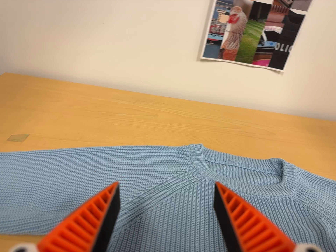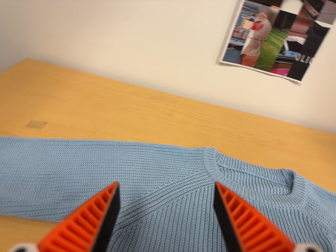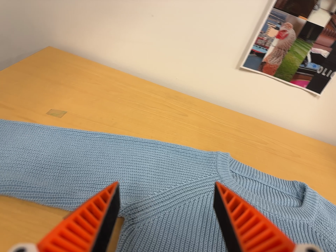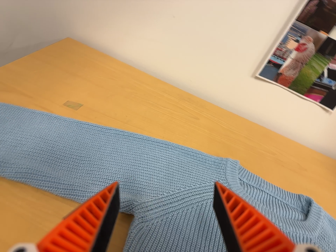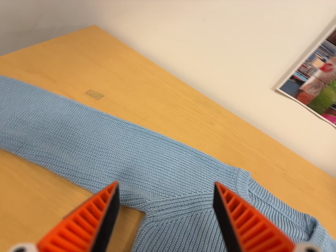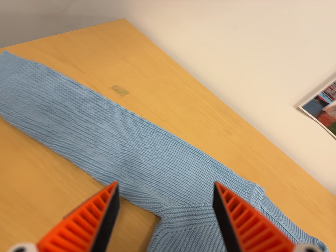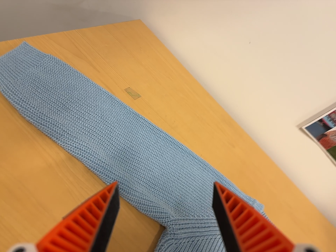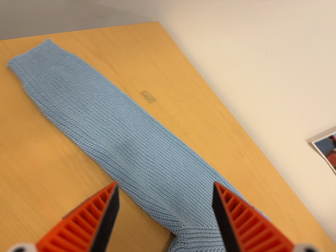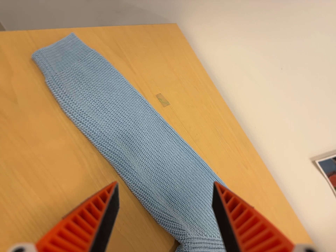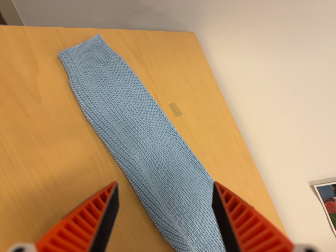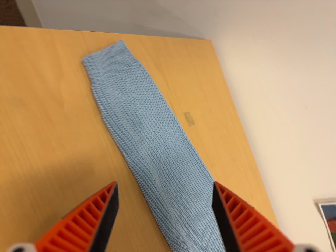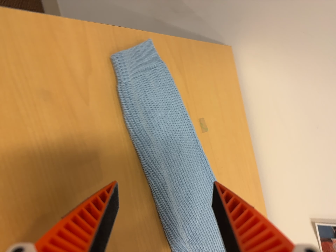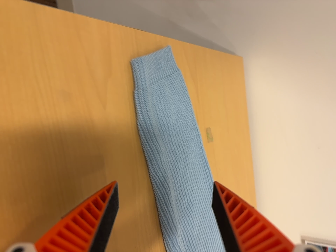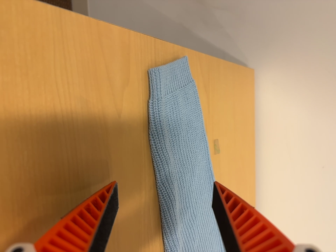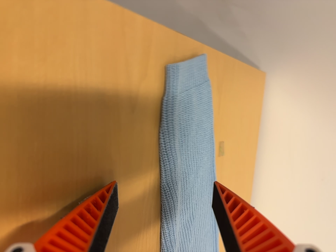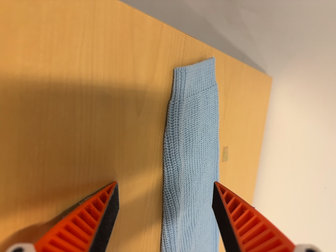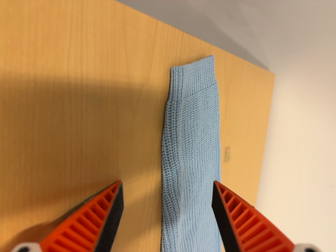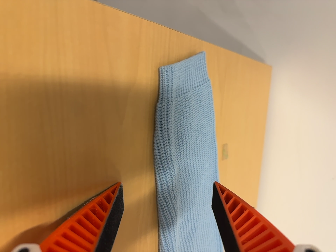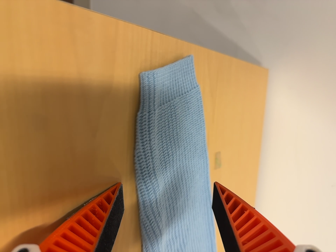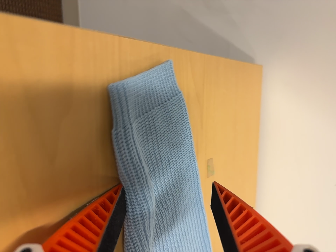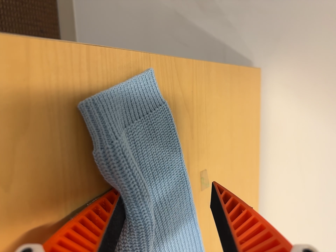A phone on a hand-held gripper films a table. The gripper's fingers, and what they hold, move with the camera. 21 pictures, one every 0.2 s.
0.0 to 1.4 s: The camera travels to its left, about 18 cm, so close, fixed things drift to the right. It rolls about its line of sight by about 45 degrees, and the scene rotates clockwise.
1.4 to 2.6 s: The camera travels to its left and toward the top of its view, about 16 cm, so close, fixed things drift to the right. It rolls about its line of sight by about 35 degrees, and the scene rotates clockwise.
2.6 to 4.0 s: The camera travels forward, toward the top of its view and to its right, about 12 cm, so what stands in front looms larger.
The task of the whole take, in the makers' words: left arm across.
The film runs forward here.
